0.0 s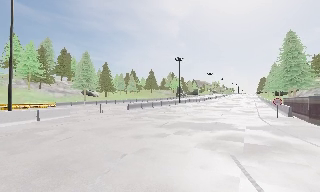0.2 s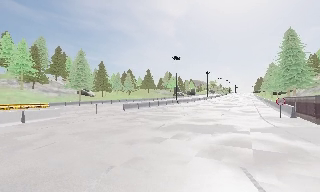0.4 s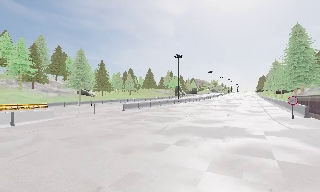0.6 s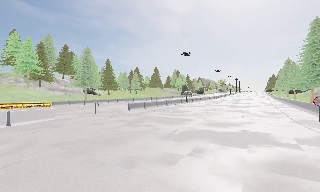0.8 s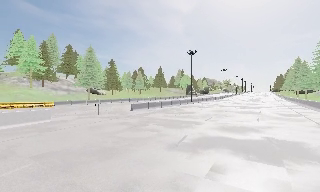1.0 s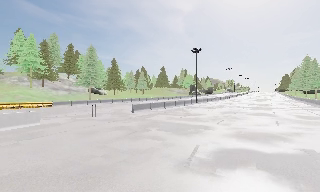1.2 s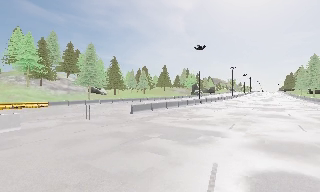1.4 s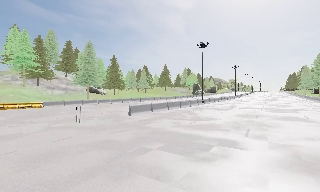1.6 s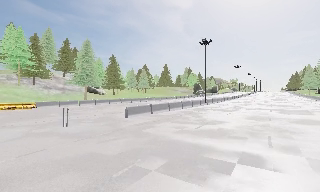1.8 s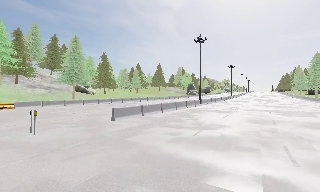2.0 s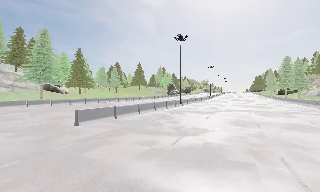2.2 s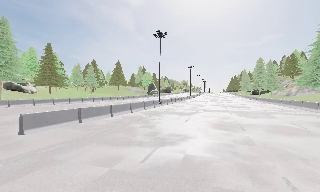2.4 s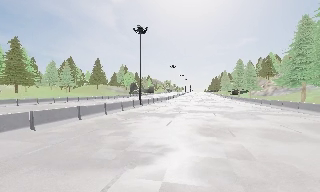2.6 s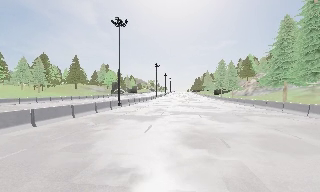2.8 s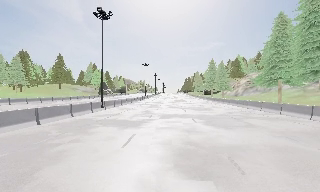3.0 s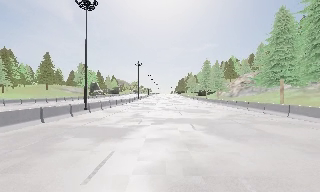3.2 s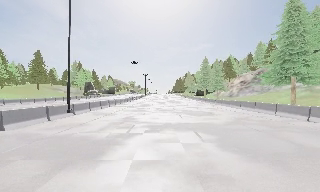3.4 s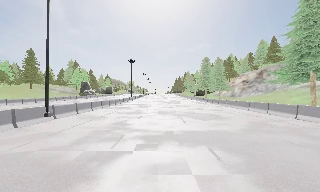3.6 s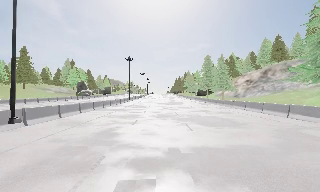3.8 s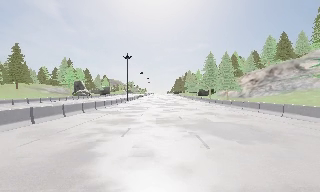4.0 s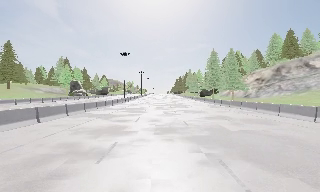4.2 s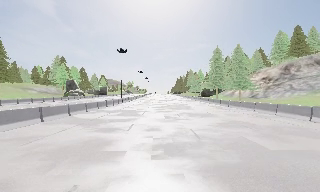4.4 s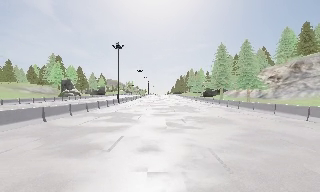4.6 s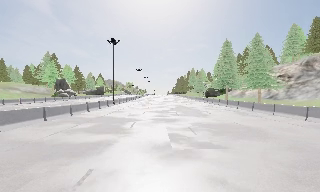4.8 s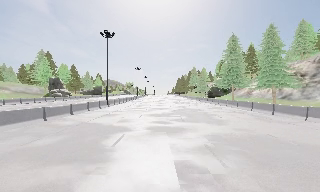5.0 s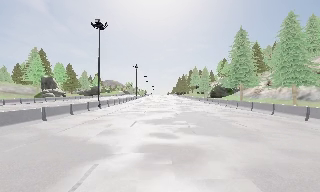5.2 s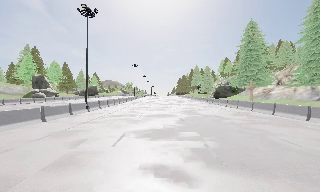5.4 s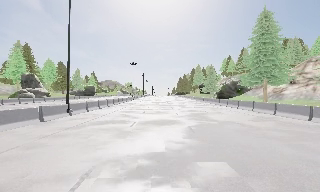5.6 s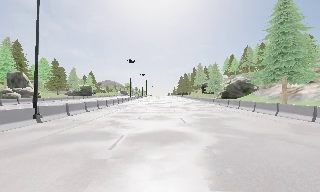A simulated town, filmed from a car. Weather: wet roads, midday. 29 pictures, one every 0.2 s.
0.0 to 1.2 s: The camera travels forward, about 8 m, so what stands in front looms larger. It gains speed.
1.2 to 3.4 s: The camera pans to its right, which is clockwise from overhead, by about 35 degrees. It travels forward, about 20 m.
3.4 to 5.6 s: The camera travels forward, about 35 m, so what stands in front looms larger.
The film runs forward here.
